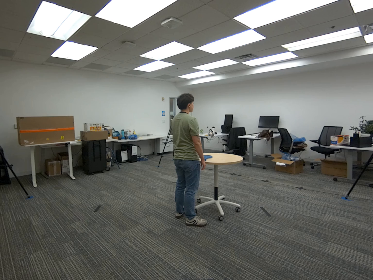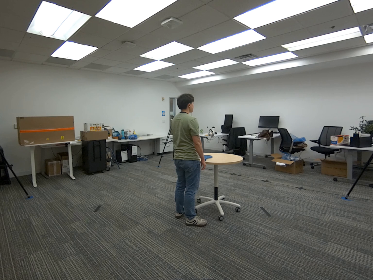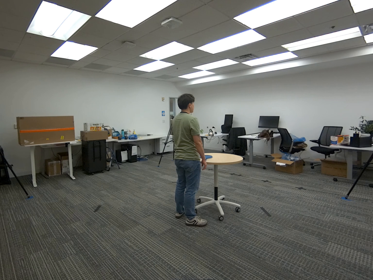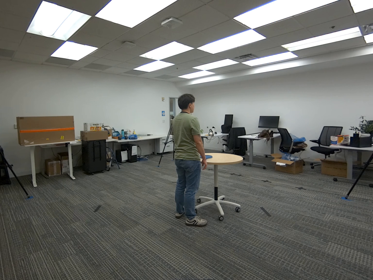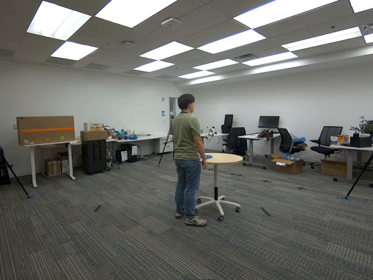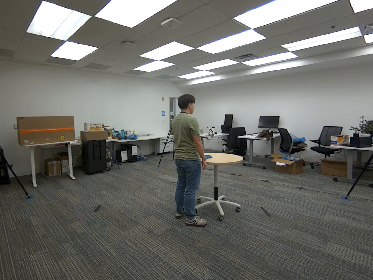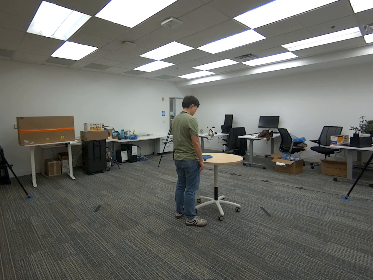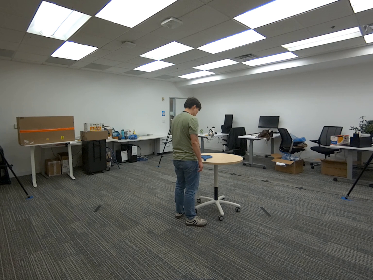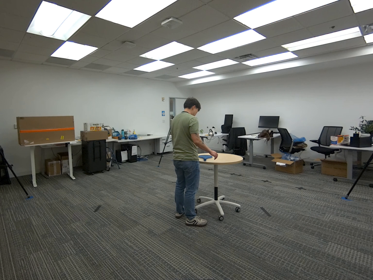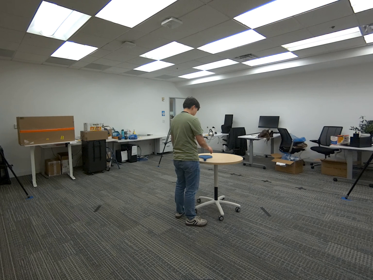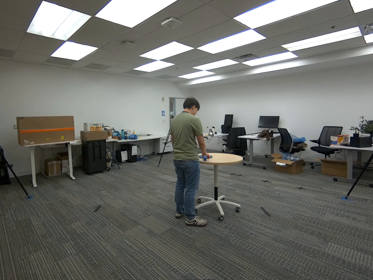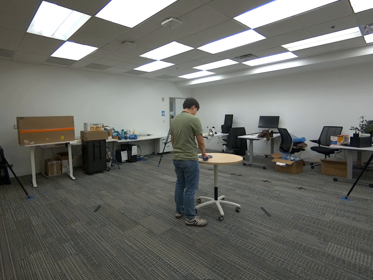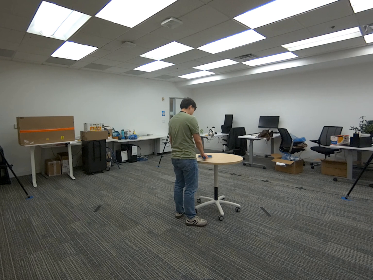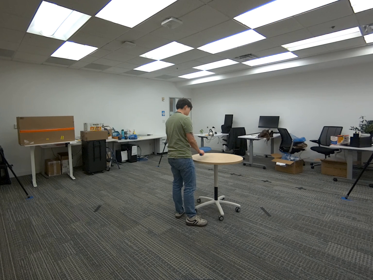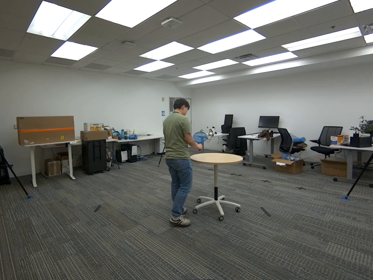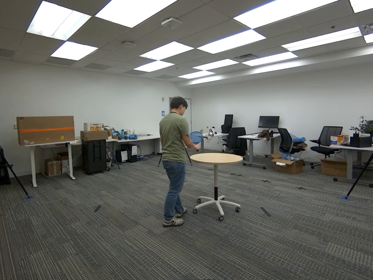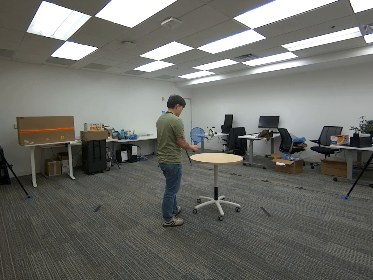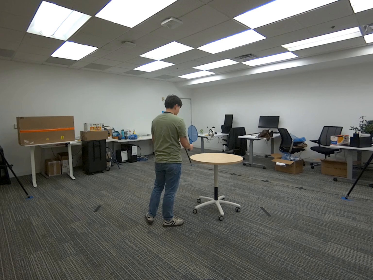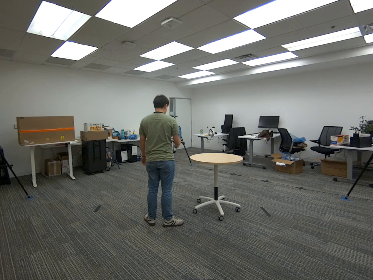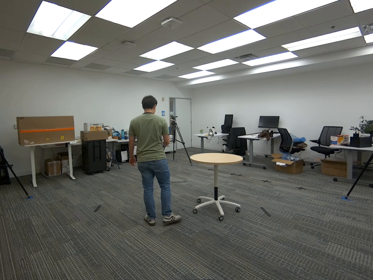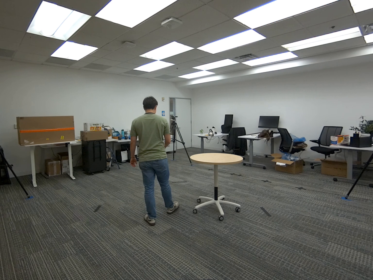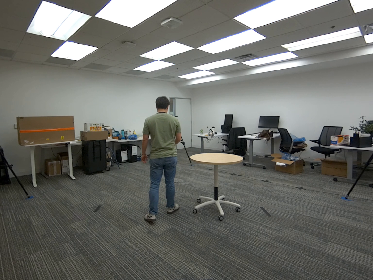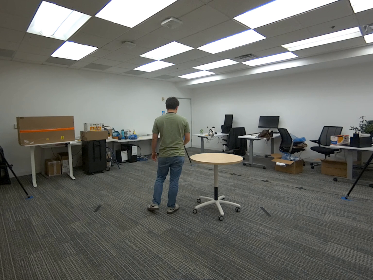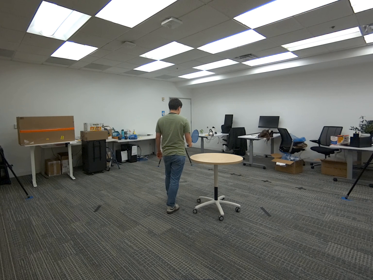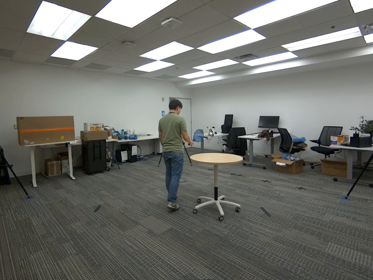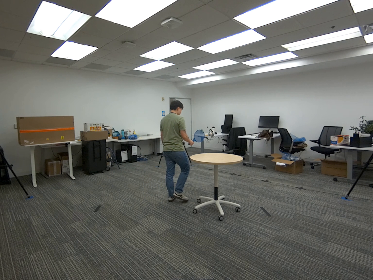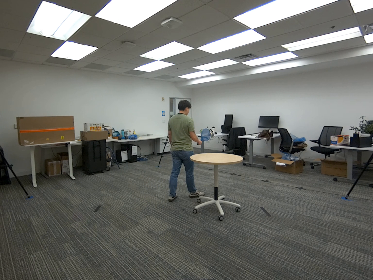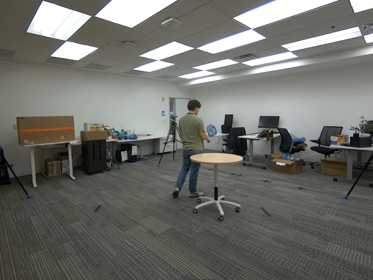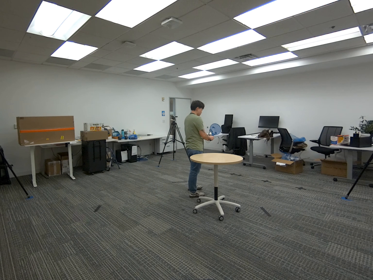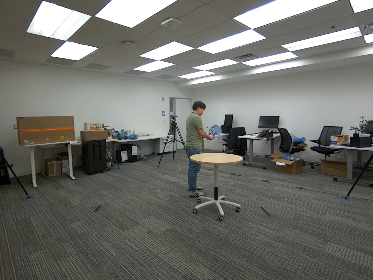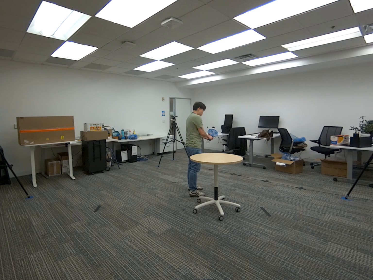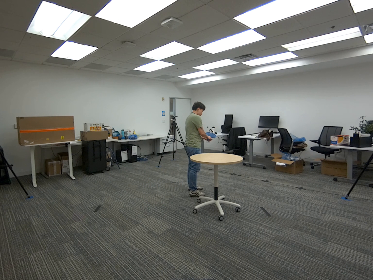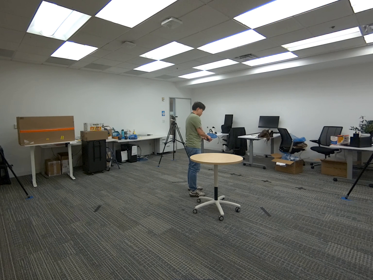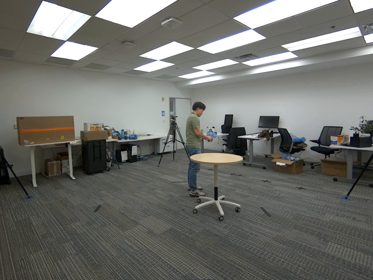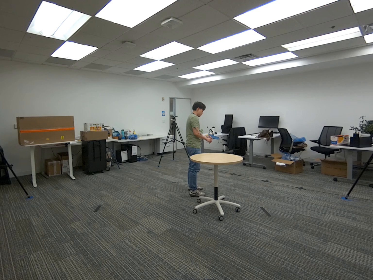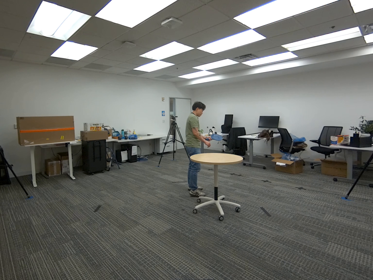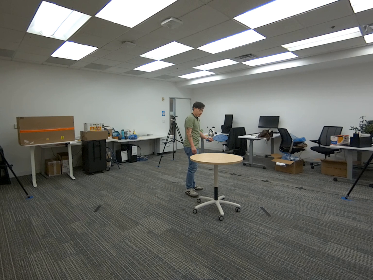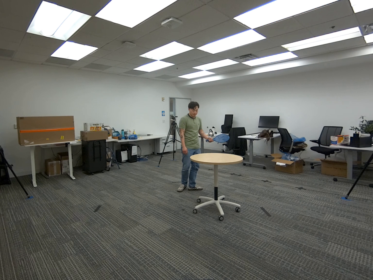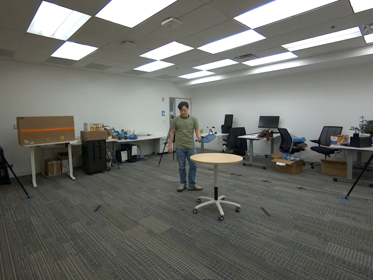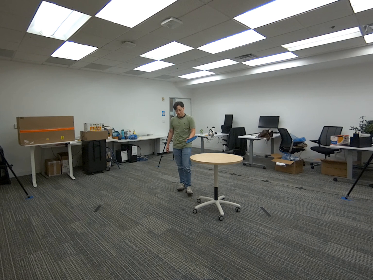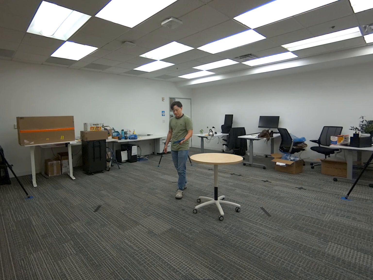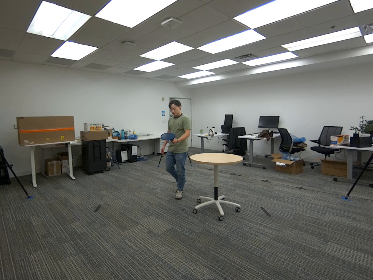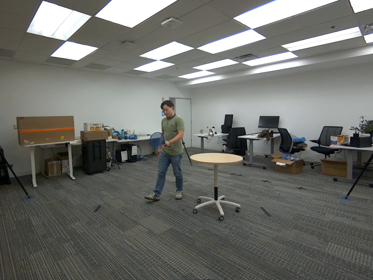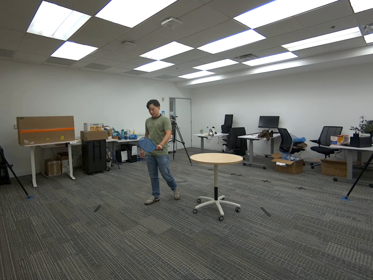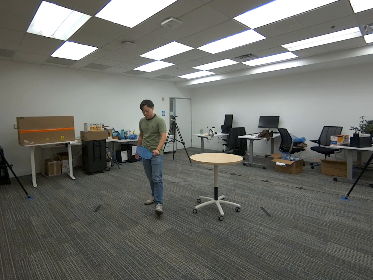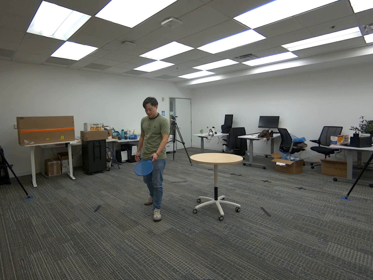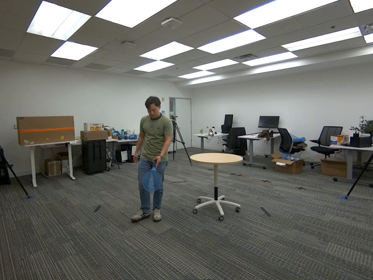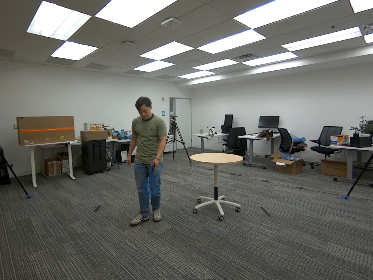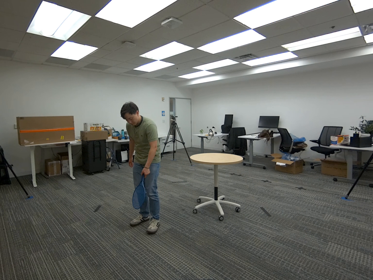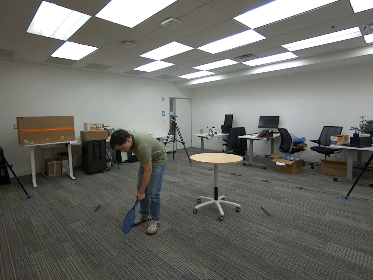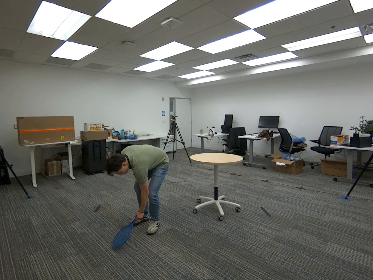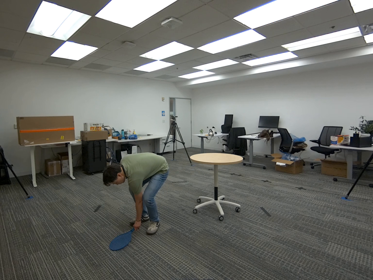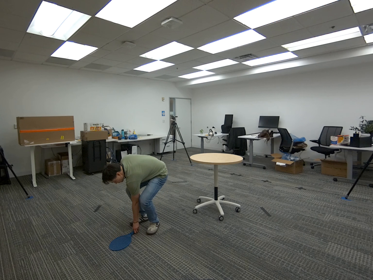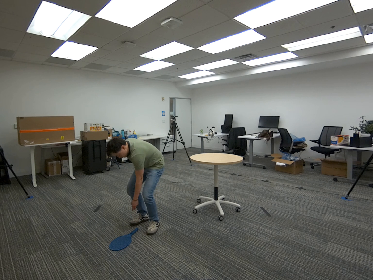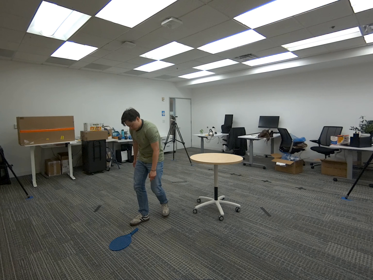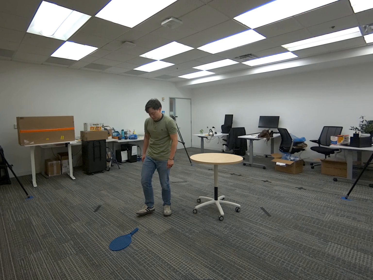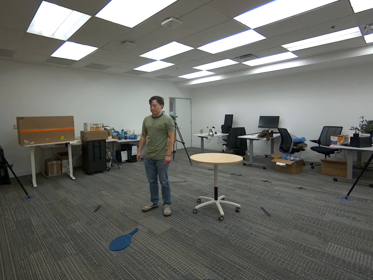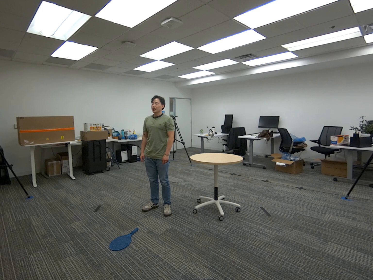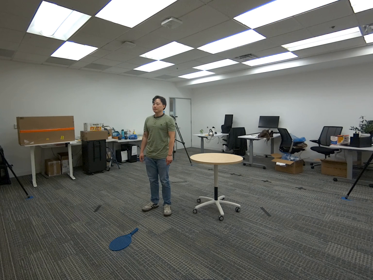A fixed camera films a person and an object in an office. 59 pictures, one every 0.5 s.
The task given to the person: Walk to the tennis racket on the round table, pick it up with your right hand, handover the racket to your left hand, and place the racket on the ground.
